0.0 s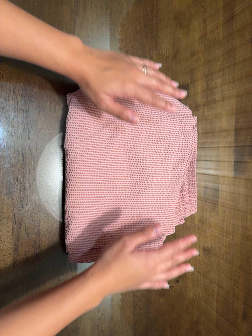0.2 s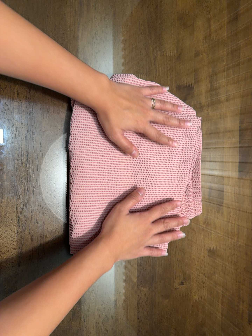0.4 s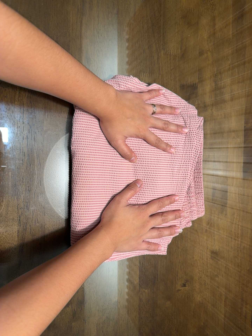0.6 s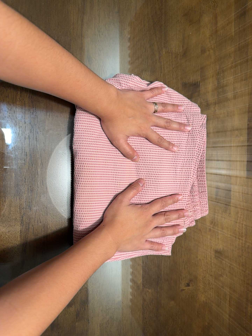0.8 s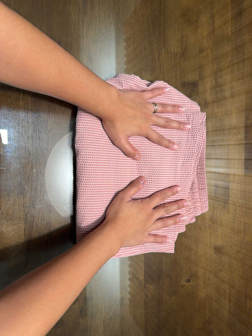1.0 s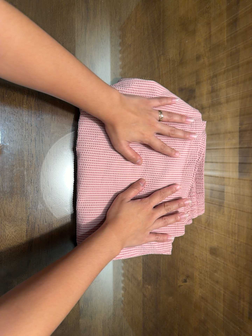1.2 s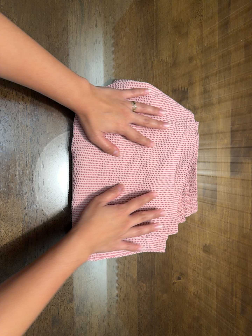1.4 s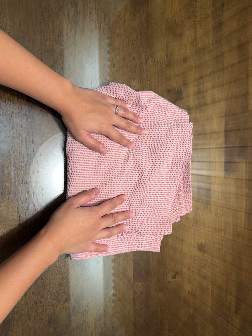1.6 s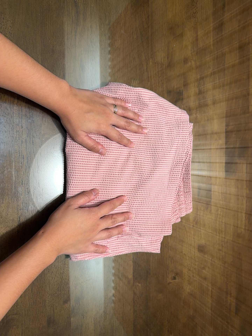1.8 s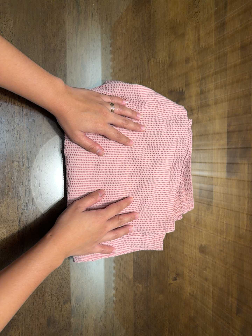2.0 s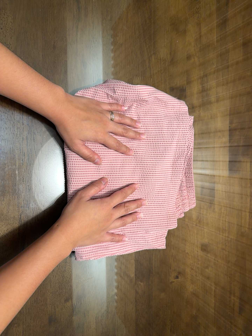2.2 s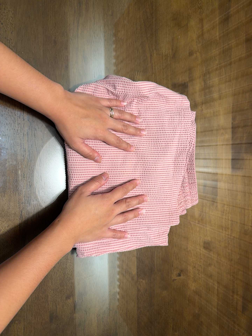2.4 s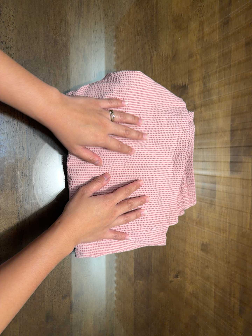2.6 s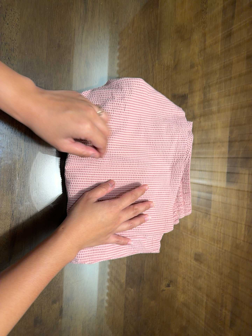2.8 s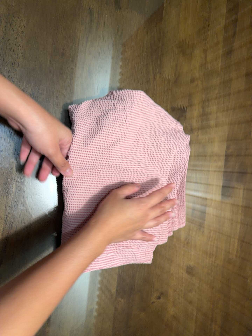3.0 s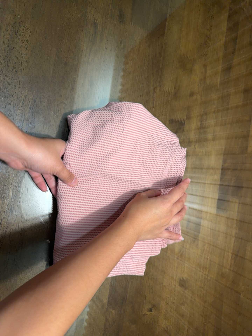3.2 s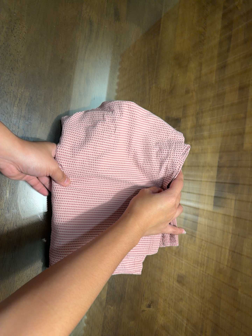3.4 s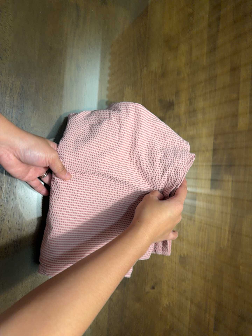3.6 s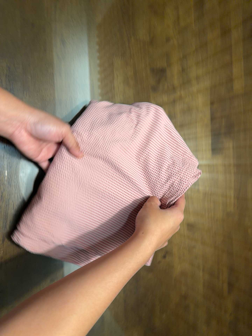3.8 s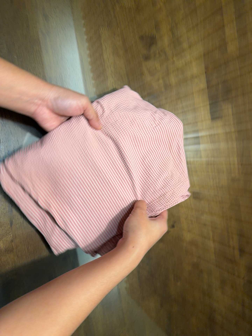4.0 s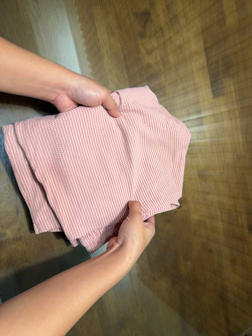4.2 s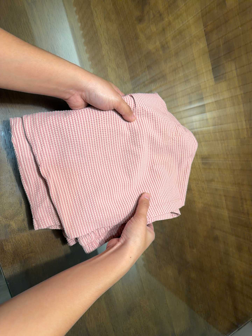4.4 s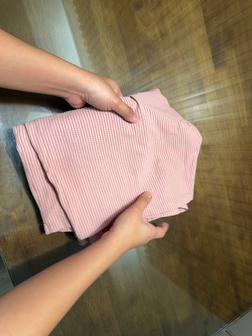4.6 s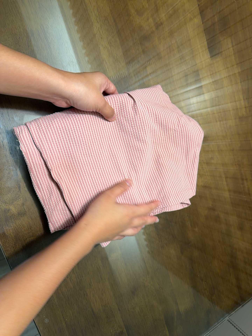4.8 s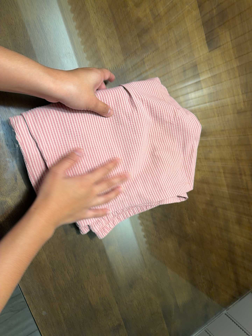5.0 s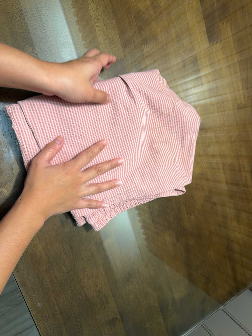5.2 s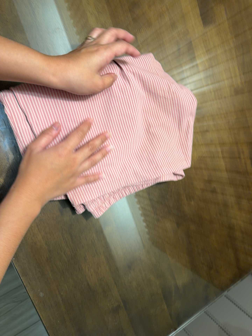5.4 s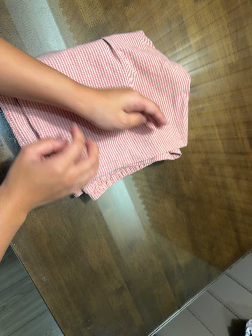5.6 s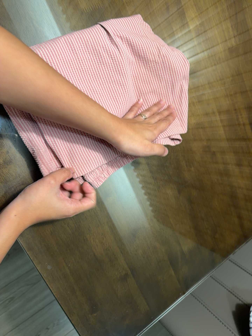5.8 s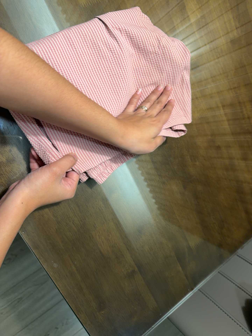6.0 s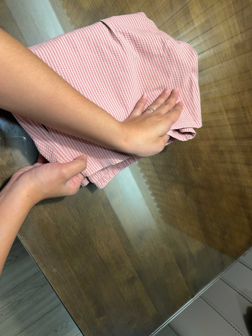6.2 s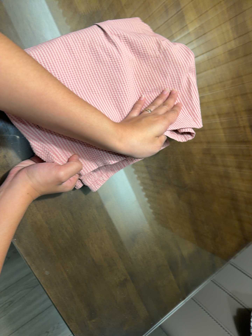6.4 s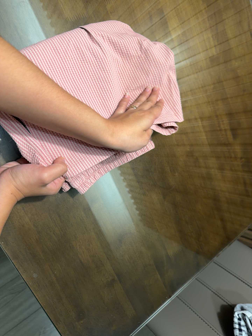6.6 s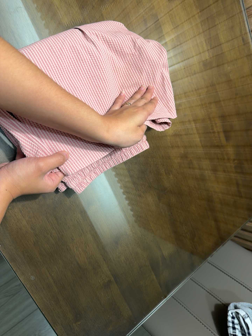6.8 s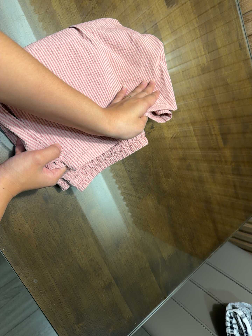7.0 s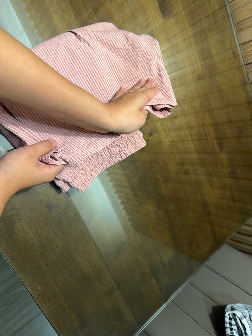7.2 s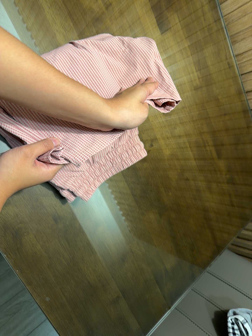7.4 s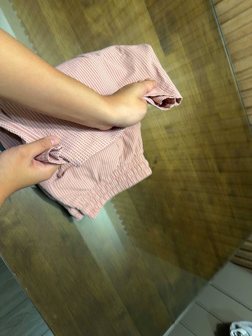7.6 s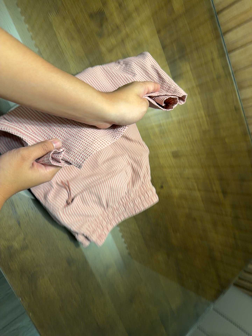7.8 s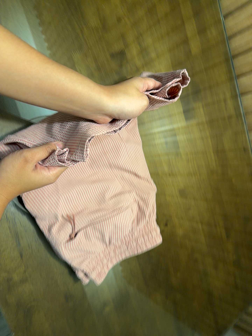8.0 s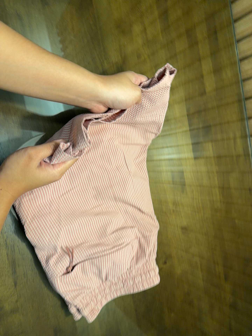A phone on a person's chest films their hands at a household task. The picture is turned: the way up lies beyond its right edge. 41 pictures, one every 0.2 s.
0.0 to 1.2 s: The camera shifts only a little, or ends up much as it began.
1.2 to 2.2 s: The camera keeps its place and its aim.
2.2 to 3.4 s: The camera shifts only a little, or ends up much as it began.
3.4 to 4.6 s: The camera travels toward the bottom of its view, about 9 cm, so close, fixed things drift upward. Its aim tips toward the bottom of its view by about 10 degrees, and the scene shifts upward. It rolls about its line of sight by about 20 degrees, and the scene rotates counterclockwise.
4.6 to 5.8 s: The camera travels toward the bottom of its view, about 7 cm, so close, fixed things drift upward. It rolls about its line of sight by about 10 degrees, and the scene rotates counterclockwise.
5.8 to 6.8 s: The camera shifts only a little, or ends up much as it began.
6.8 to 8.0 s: The camera travels toward the top of its view and to its left, about 18 cm, so close, fixed things drift downward. Its aim tips toward the top of its view by about 10 degrees, and the scene shifts downward. It rolls about its line of sight by about 10 degrees, and the scene rotates clockwise.
The film runs backward here.
